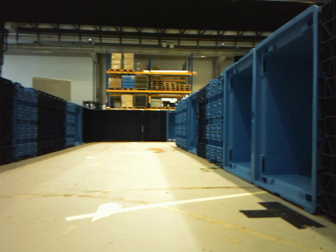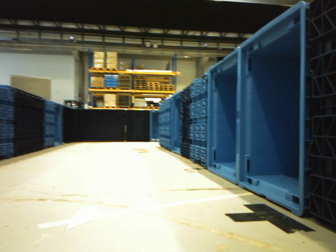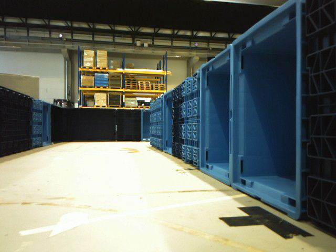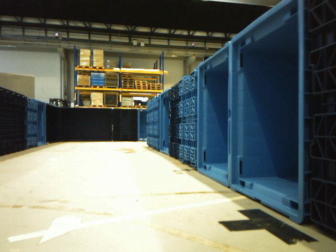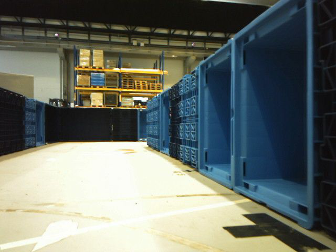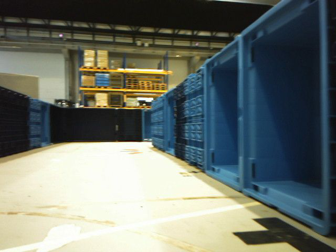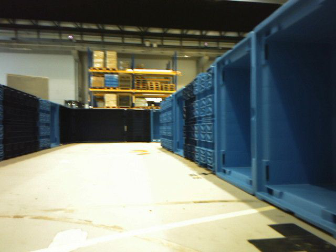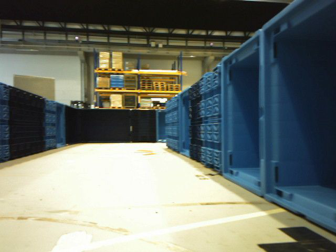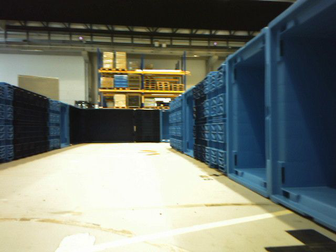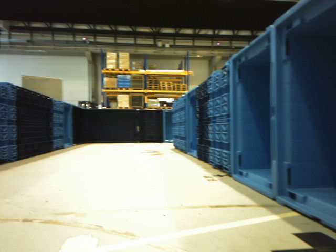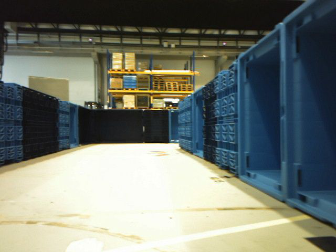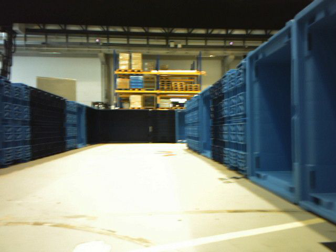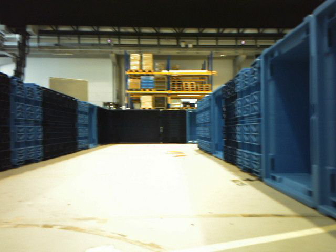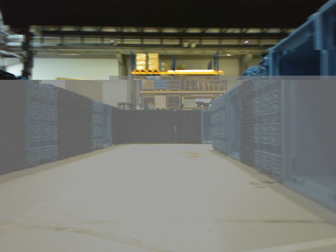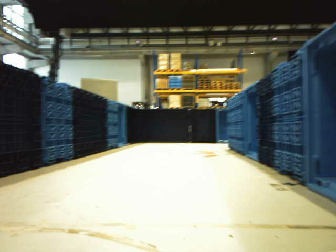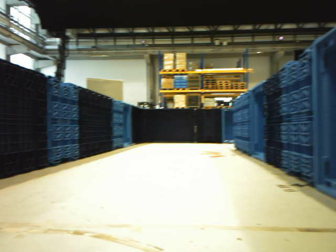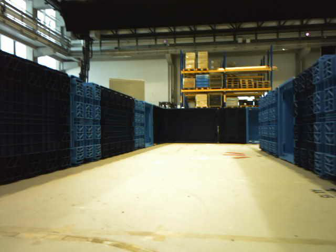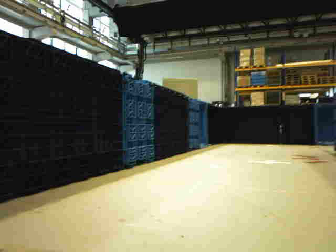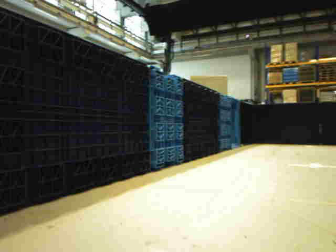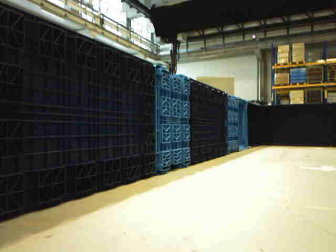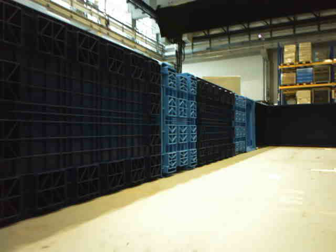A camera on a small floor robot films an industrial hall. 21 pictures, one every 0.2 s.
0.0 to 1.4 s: The camera travels forward, about 0.2 m, so what stands in front looms larger.
1.4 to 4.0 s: The camera swings to its left by about 35 degrees, and the scene slides to the right. It travels forward, about 0.5 m.
The film runs forward here.
